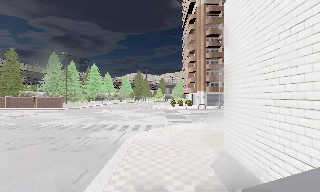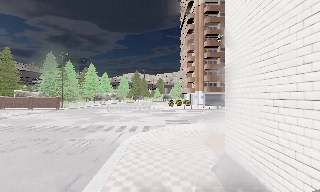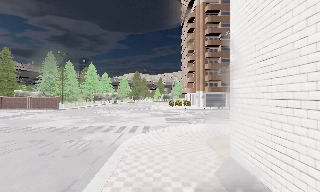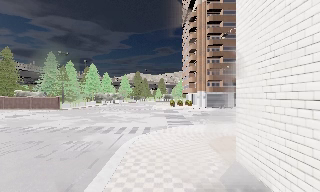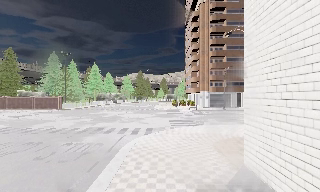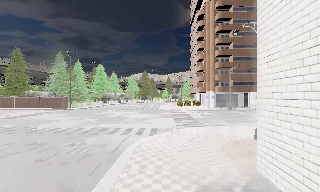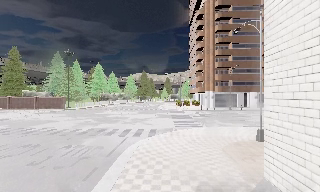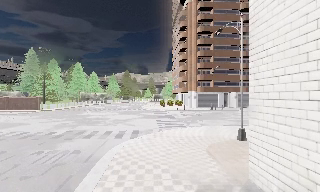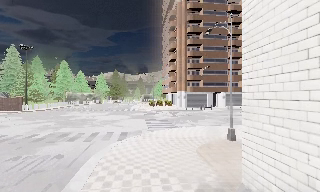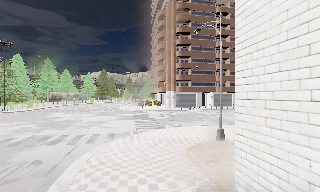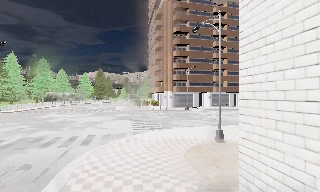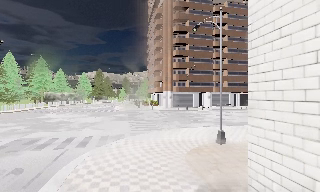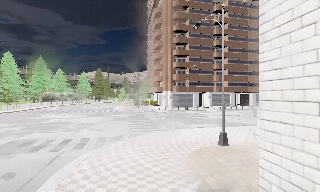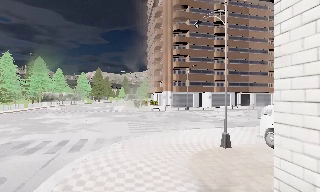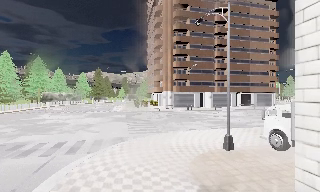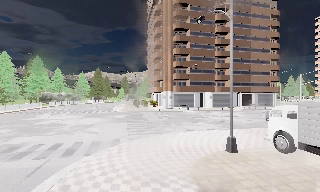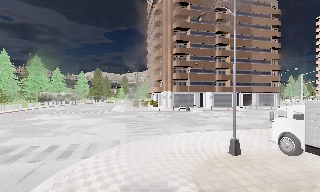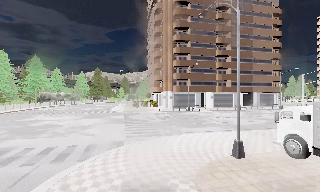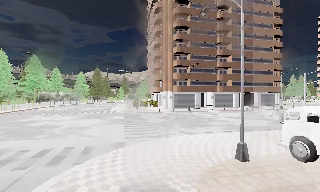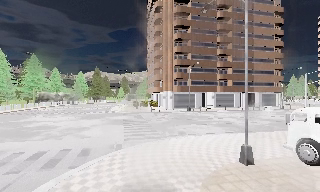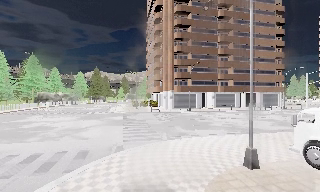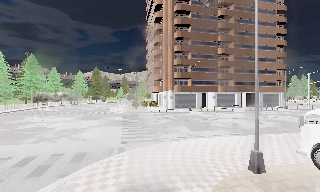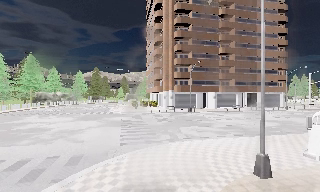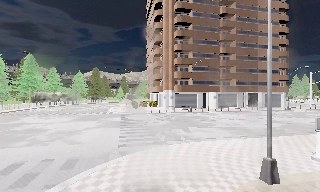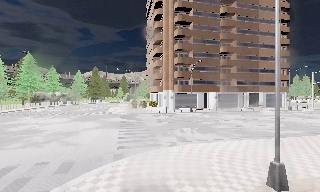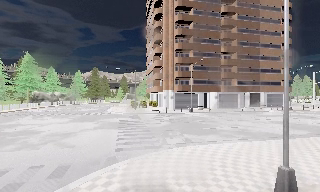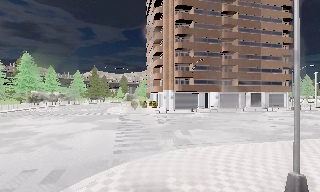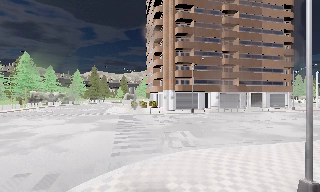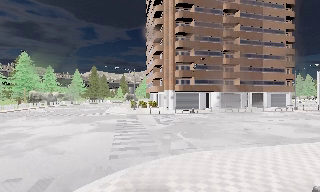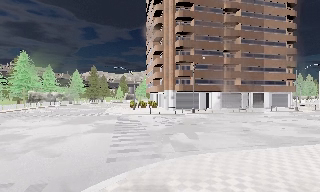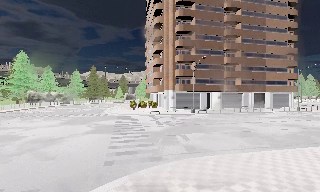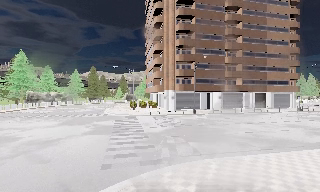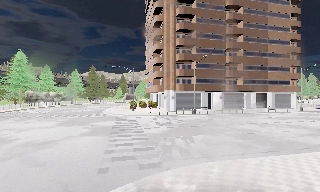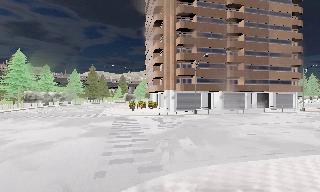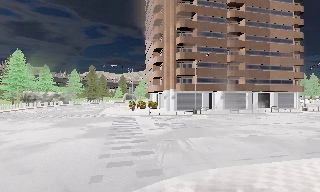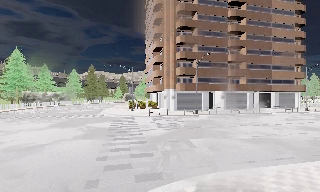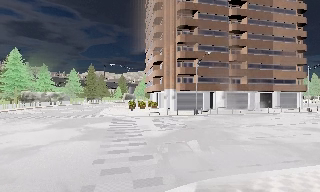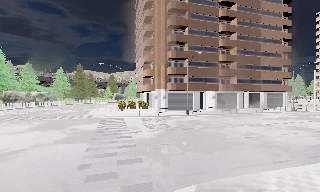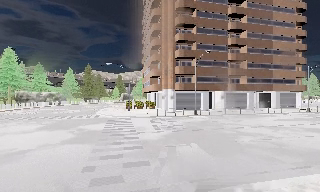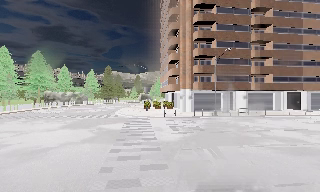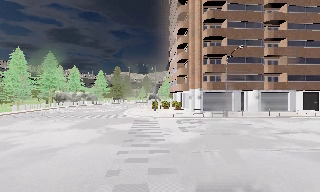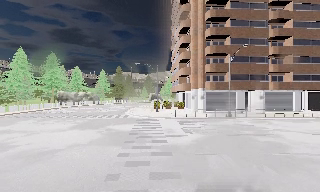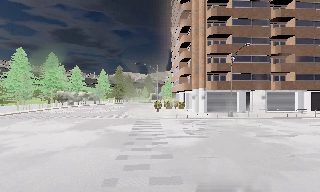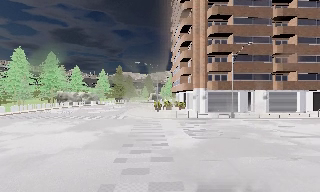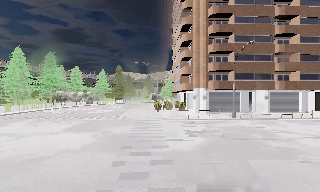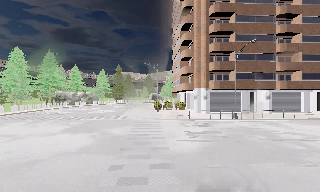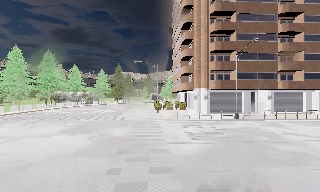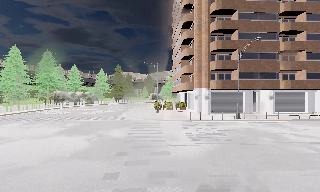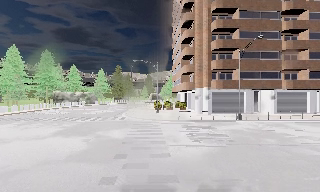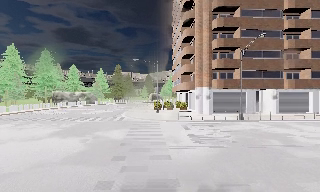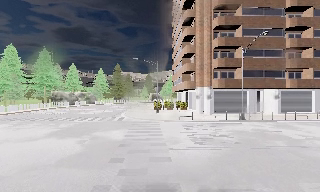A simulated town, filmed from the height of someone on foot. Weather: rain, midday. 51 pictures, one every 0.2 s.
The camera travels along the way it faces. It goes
forward.
0.0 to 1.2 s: The camera travels forward, about 2 m, so what stands in front looms larger.
1.2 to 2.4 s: The camera pans to its right, which is clockwise from overhead, by about 15 degrees. It travels forward, about 2 m, so what stands in front looms larger.
2.4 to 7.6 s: The camera travels forward, about 8 m, so what stands in front looms larger.
7.6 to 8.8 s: The camera pans to its left, which is counterclockwise from overhead, by about 10 degrees. It travels forward, about 2 m, so what stands in front looms larger.
8.8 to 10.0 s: The camera travels forward, about 2 m, so what stands in front looms larger.
The film runs forward here.
